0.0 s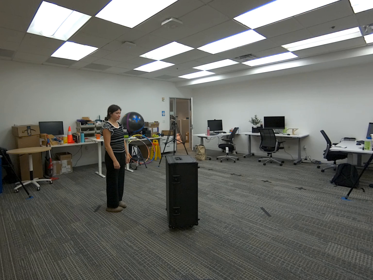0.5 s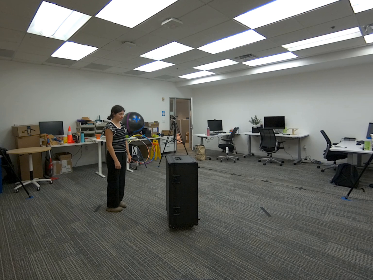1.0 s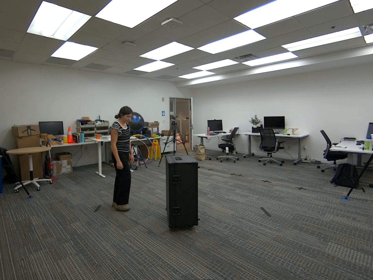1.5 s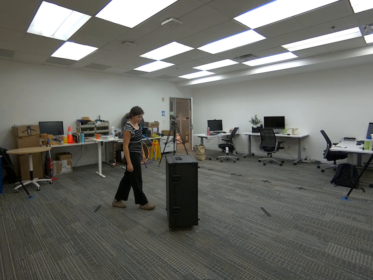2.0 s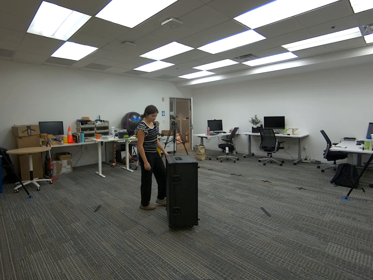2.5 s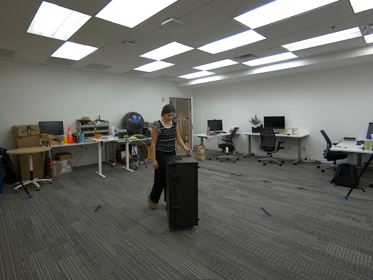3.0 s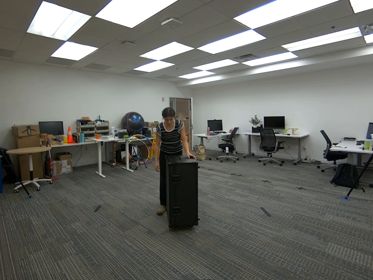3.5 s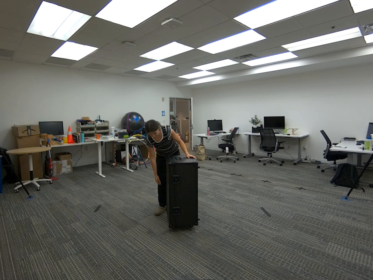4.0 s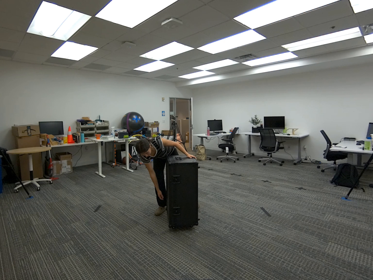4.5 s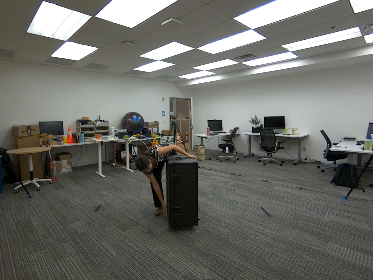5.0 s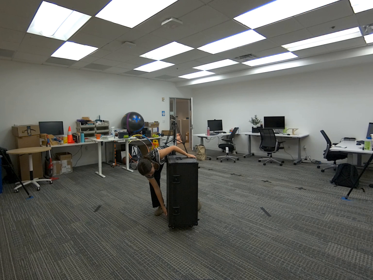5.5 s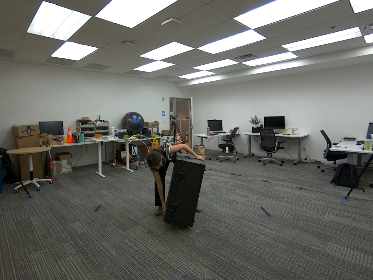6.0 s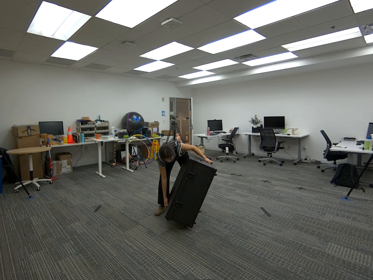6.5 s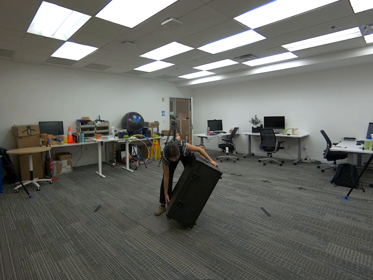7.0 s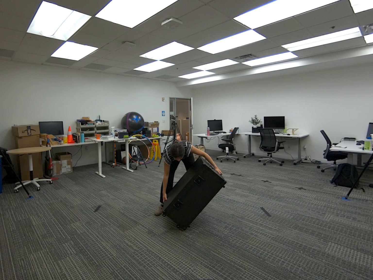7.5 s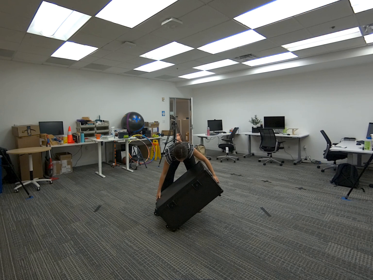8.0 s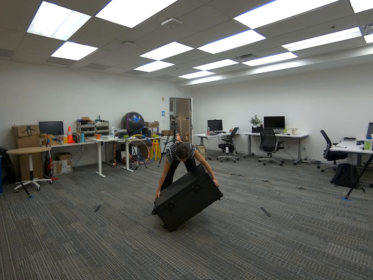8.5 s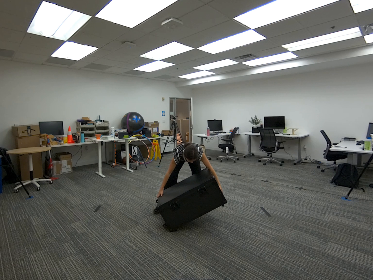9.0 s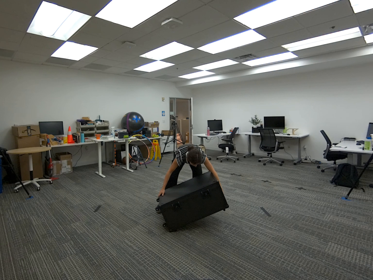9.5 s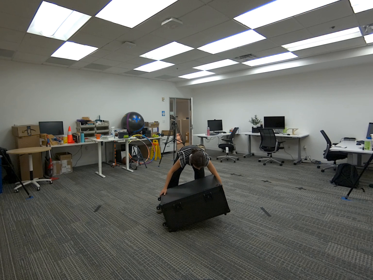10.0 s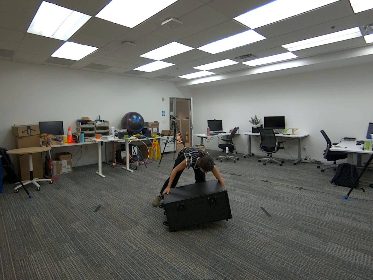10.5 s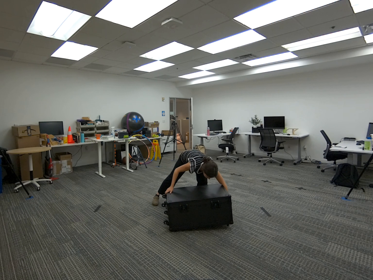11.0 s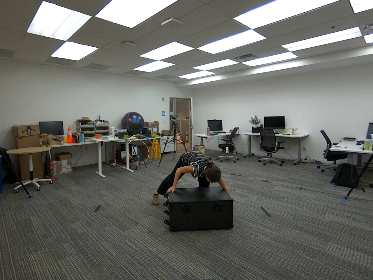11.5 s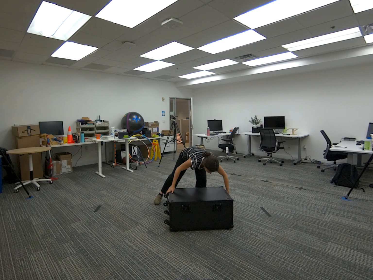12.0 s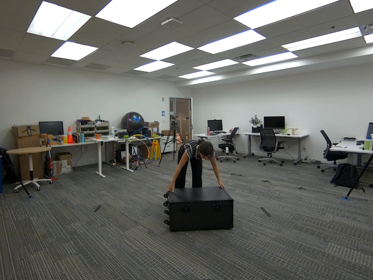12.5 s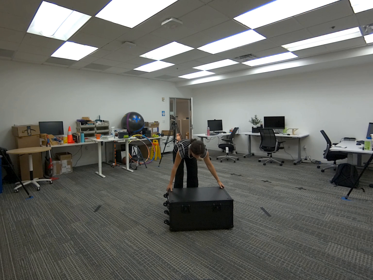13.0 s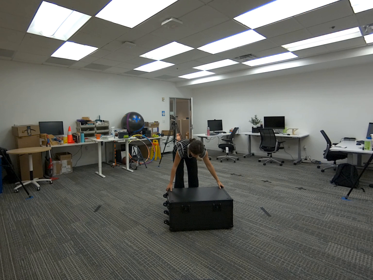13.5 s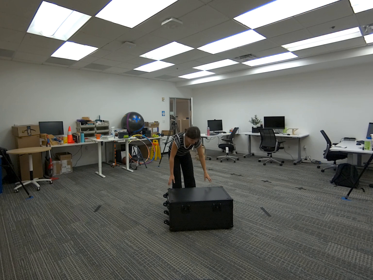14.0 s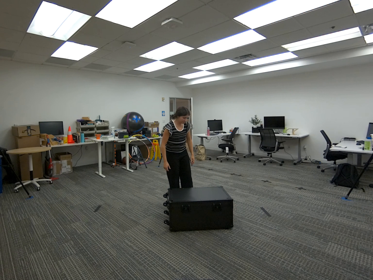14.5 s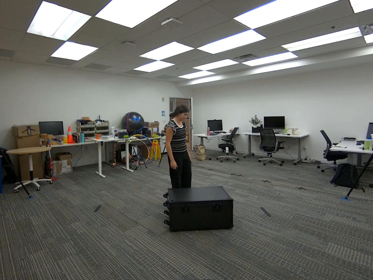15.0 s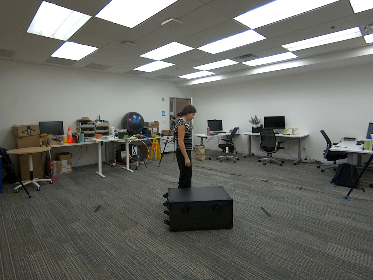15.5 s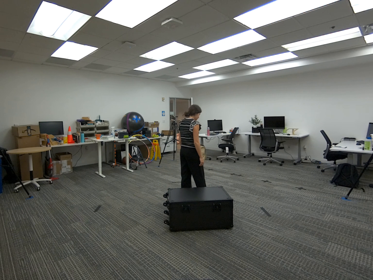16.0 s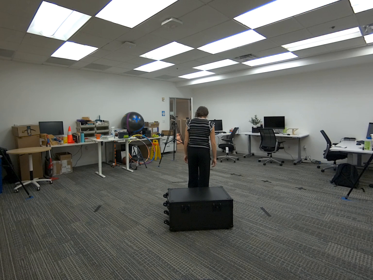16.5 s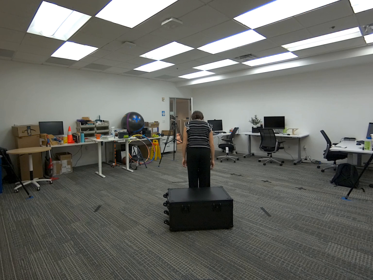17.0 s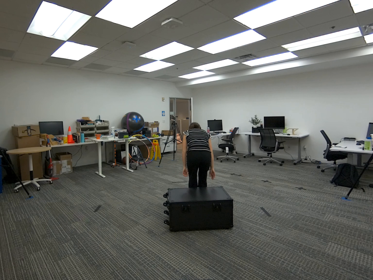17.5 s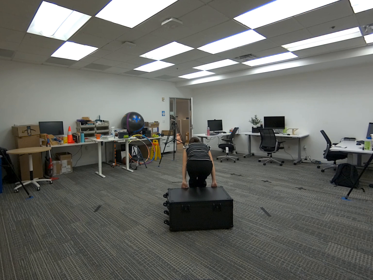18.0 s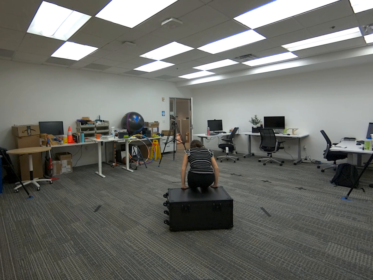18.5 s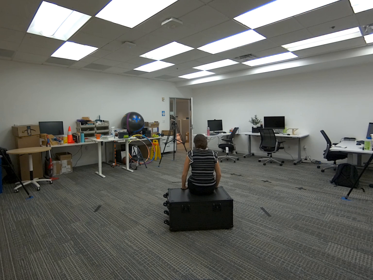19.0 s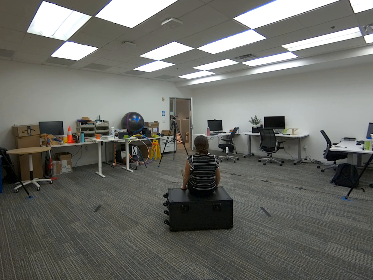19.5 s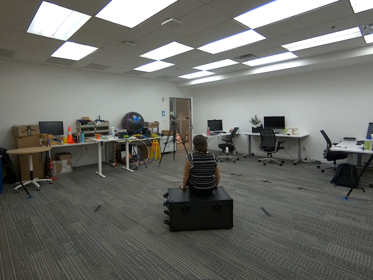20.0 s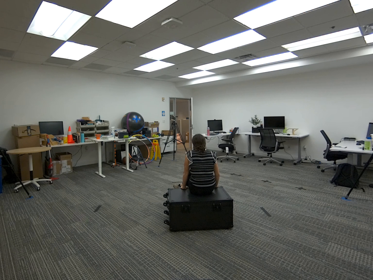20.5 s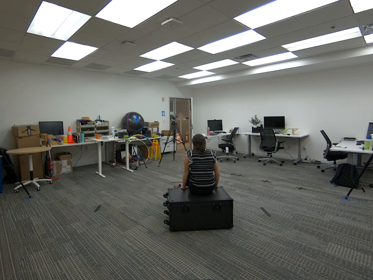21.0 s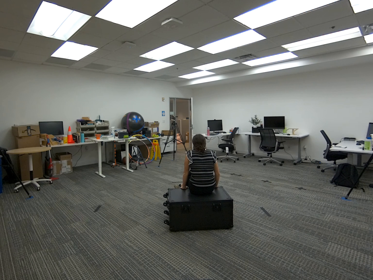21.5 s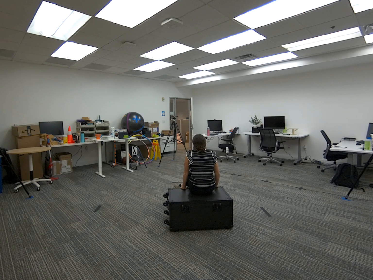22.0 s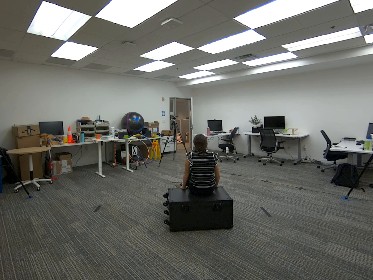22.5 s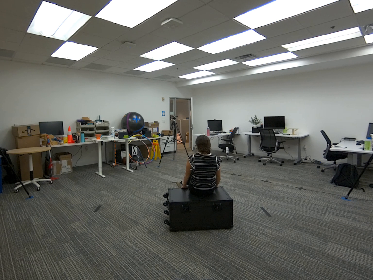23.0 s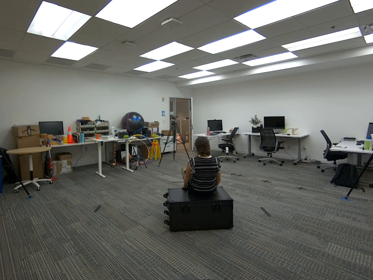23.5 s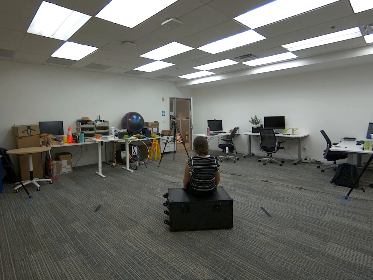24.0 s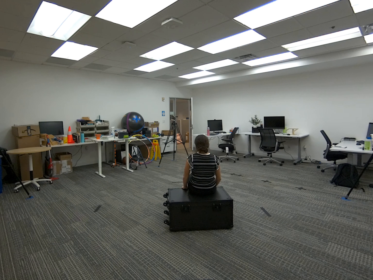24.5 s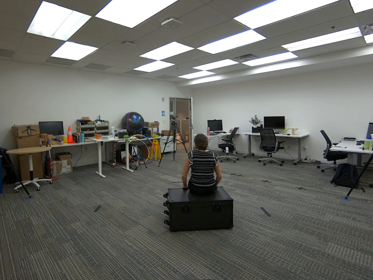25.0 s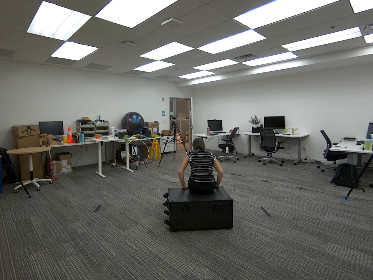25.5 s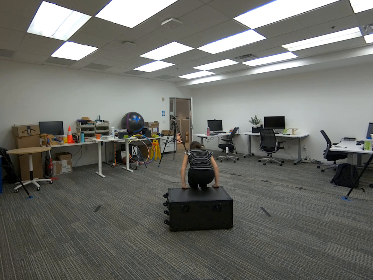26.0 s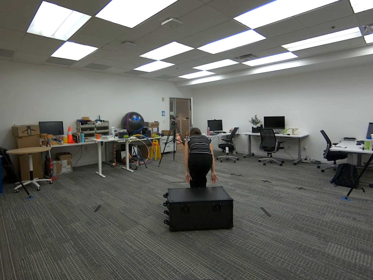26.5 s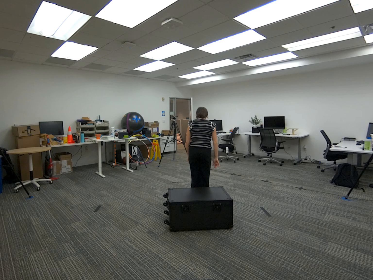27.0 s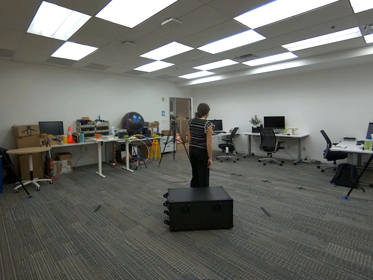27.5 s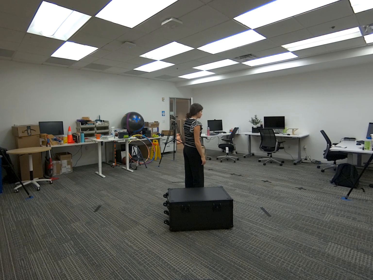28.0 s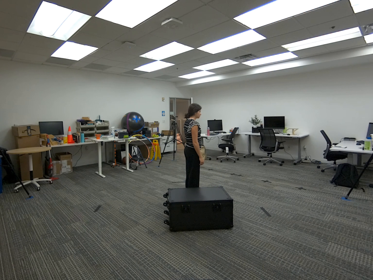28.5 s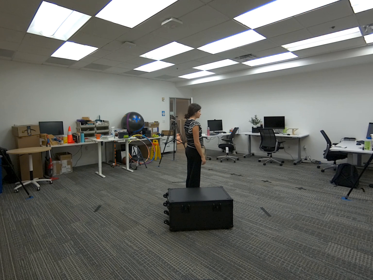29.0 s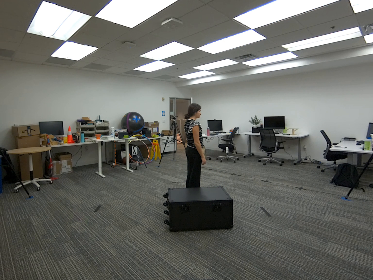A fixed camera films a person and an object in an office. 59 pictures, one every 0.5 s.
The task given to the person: Walk over to the G1 box and place the box on its side and sit down. Stand up when complete.
